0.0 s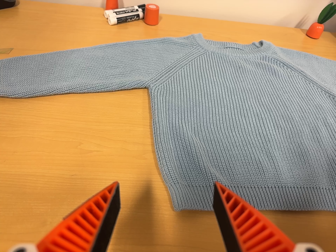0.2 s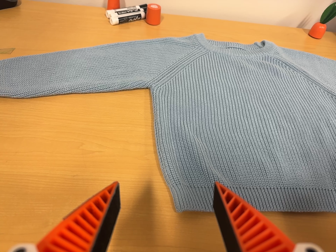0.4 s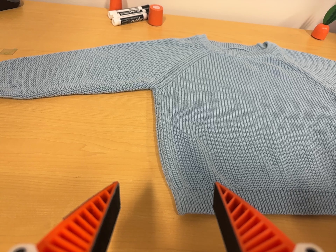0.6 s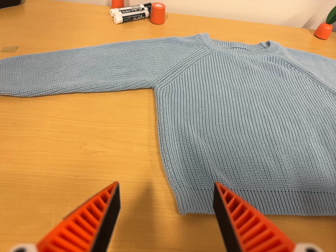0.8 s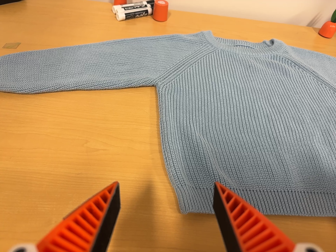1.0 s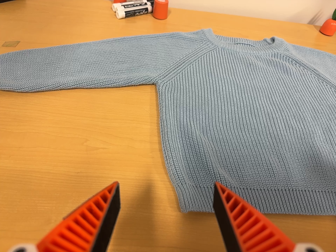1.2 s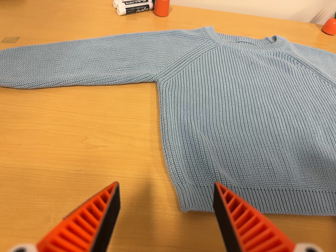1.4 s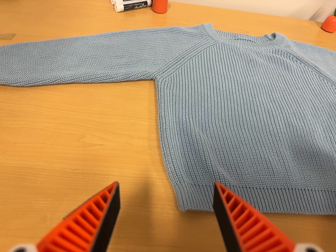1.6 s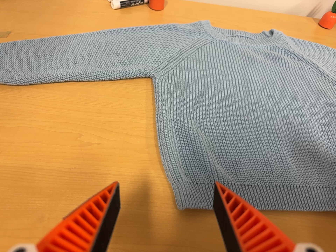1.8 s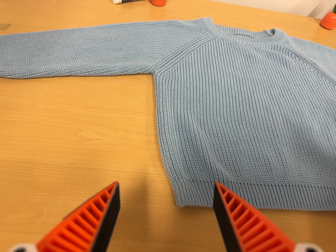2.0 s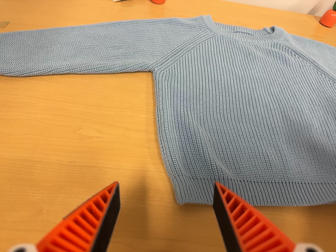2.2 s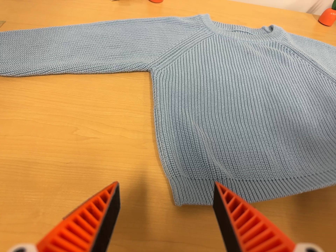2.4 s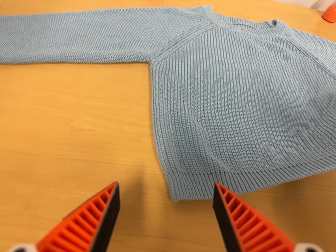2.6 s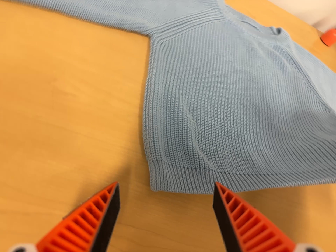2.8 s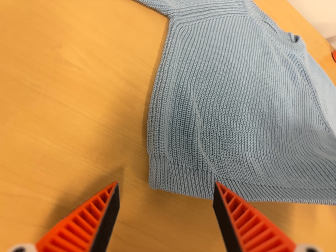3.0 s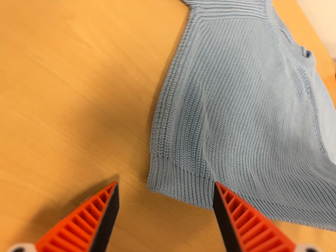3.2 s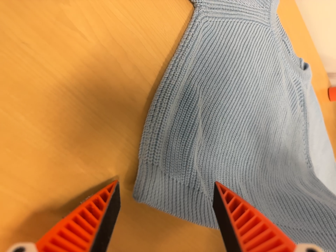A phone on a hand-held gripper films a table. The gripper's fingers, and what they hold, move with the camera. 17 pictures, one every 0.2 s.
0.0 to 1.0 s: The camera keeps its place and its aim.
1.0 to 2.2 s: The camera shifts only a little, or ends up much as it began.
2.2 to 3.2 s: The camera pans to its right by about 20 degrees. It travels to its left, forward and toward the top of its view, about 12 cm. Its aim tips toward the bottom of its view by about 15 degrees, and the scene shifts upward. It rolls about its line of sight by about 40 degrees, and the scene rotates clockwise.
The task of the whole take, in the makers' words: fold up.
The film runs forward here.
